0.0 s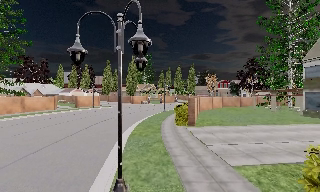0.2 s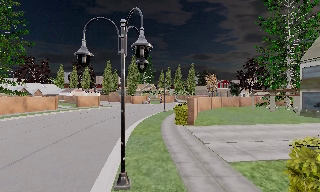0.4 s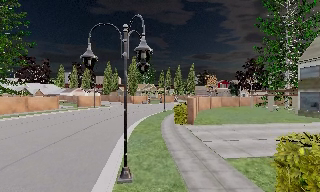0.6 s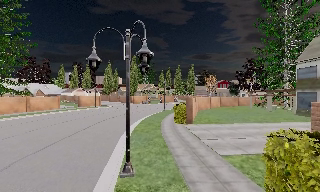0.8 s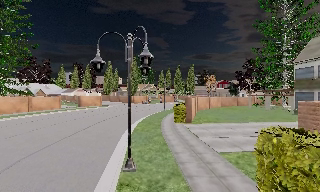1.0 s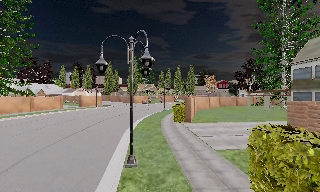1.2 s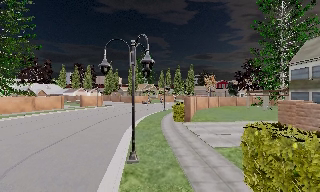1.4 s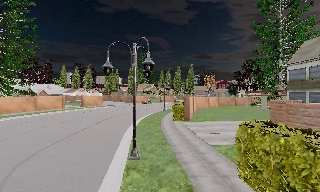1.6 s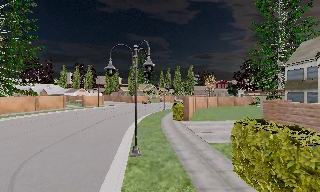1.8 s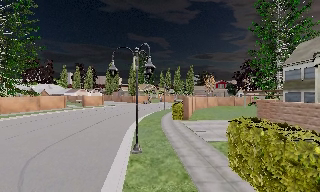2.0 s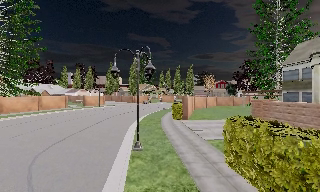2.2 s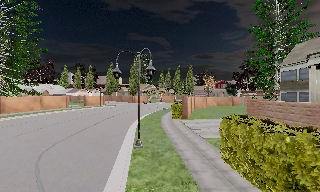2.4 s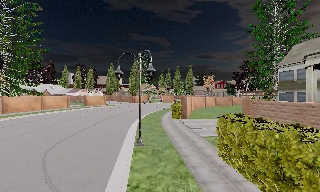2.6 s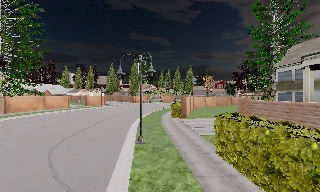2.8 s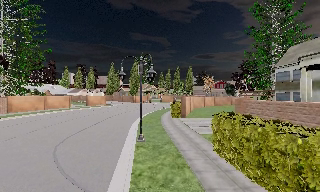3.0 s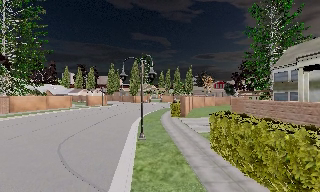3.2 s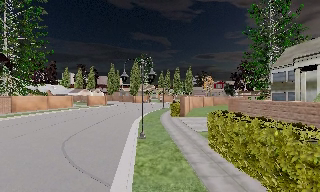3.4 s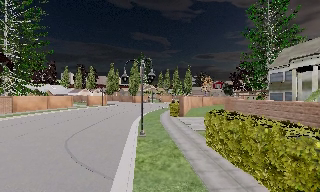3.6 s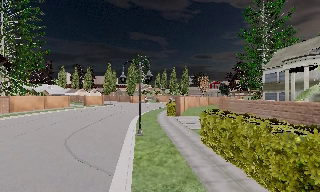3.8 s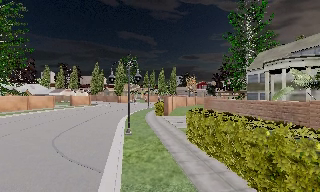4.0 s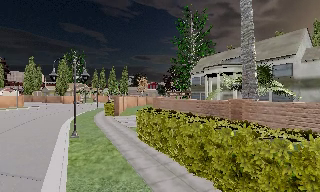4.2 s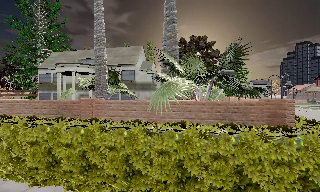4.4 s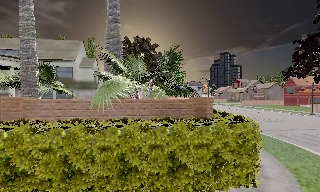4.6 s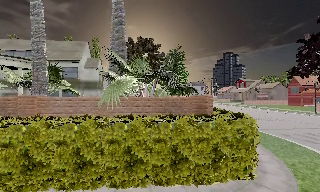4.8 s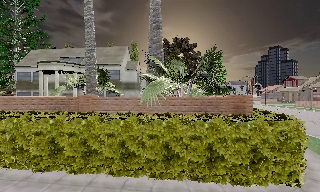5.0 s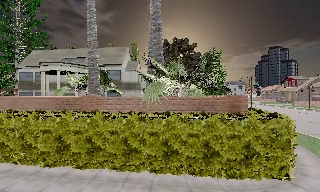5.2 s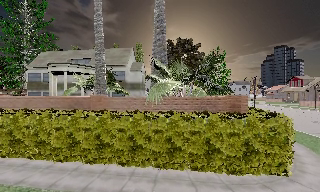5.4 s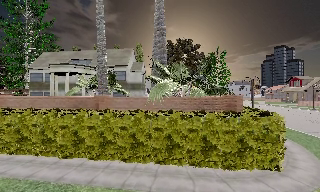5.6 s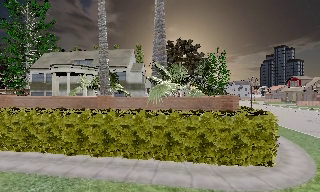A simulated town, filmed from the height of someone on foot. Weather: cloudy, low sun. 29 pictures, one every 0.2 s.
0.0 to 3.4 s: The camera travels backward, about 6 m, so what stands in front gets smaller.
3.4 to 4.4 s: The camera pans to its right, which is clockwise from overhead, by about 90 degrees. It travels backward, about 1.5 m.
4.4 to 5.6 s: The camera pans to its left, which is counterclockwise from overhead, by about 15 degrees. It travels backward, about 2 m, so what stands in front gets smaller.
The film runs backward here.
